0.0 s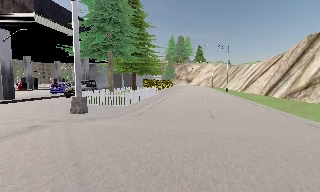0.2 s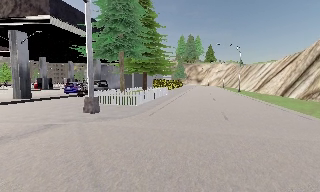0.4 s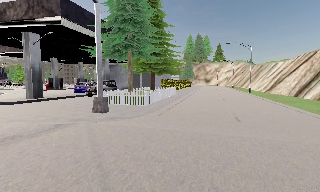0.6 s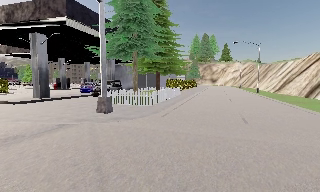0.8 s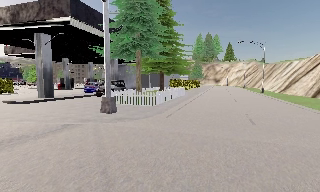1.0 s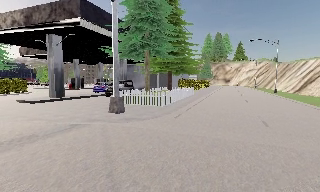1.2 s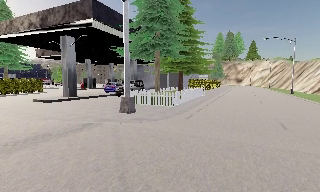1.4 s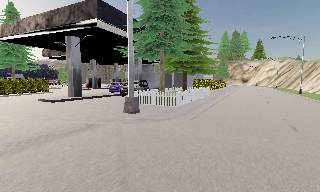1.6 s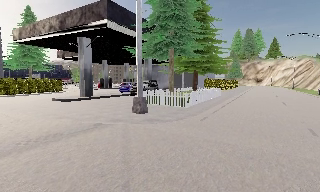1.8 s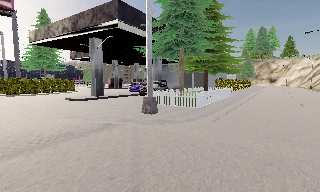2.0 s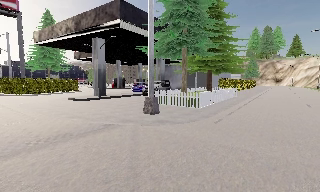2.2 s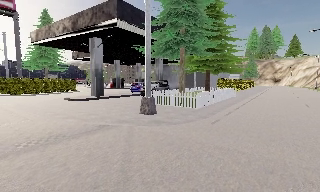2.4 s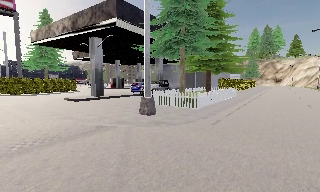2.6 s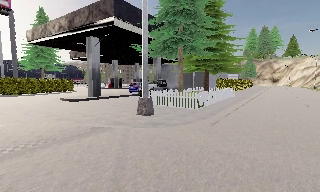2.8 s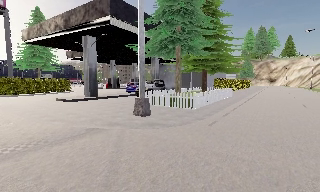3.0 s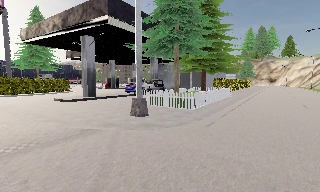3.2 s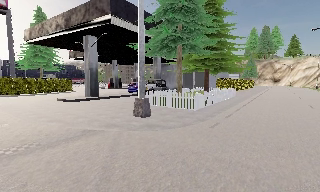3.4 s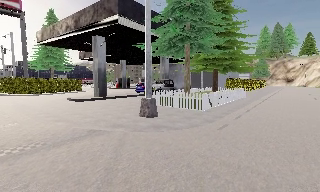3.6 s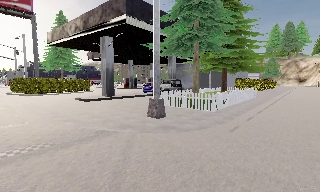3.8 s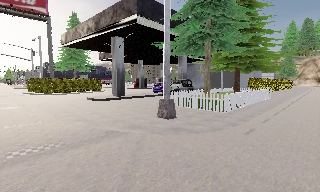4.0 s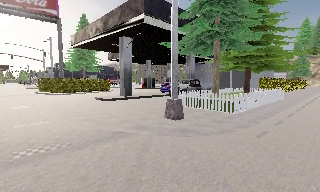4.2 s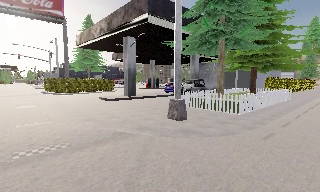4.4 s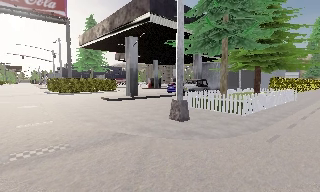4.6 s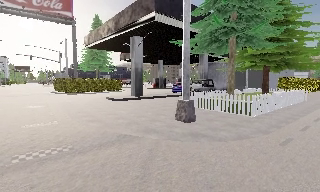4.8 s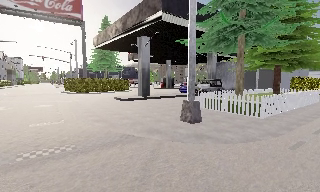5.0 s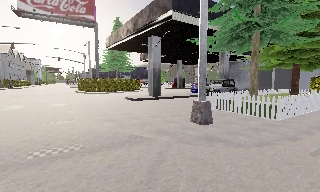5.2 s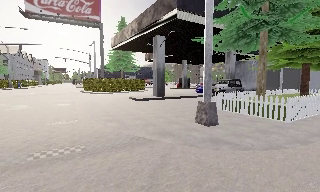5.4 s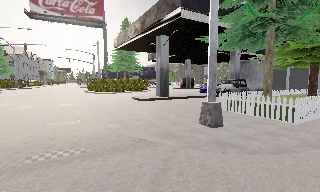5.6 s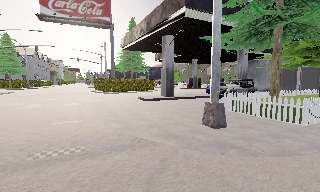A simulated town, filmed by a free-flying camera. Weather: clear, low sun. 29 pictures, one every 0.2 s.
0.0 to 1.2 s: The scene slides to the right, as the camera pans about 15 degrees to its left. It travels forward, about 1 m, so what stands in front looms larger.
1.2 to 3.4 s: The scene slides to the right, as the camera pans about 10 degrees to its left. It travels forward and to its right, about 1.5 m, so what stands in front looms larger.
3.4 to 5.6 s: The camera swings to its left by about 25 degrees, and the scene slides to the right. It travels forward, about 1.5 m, so what stands in front looms larger.
The film runs backward here.
